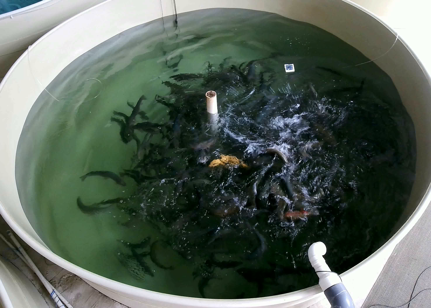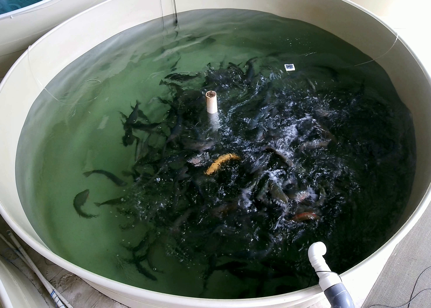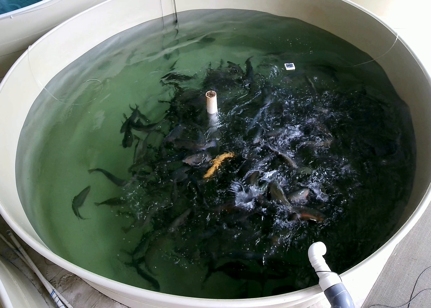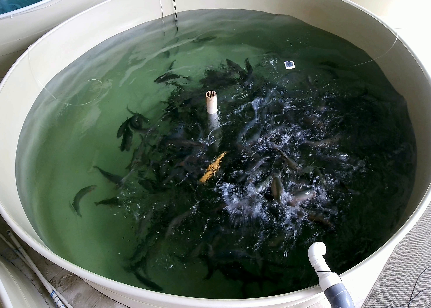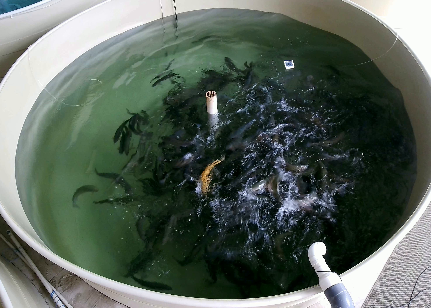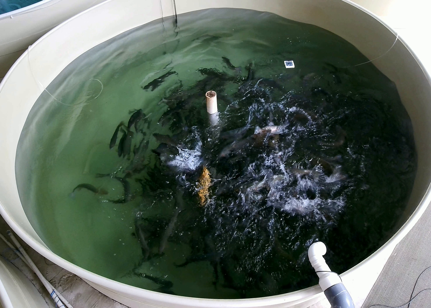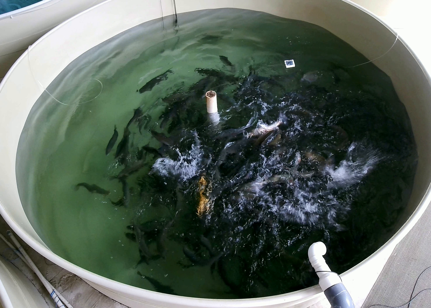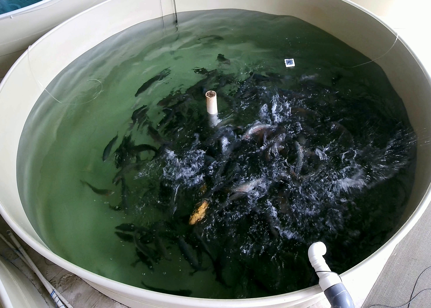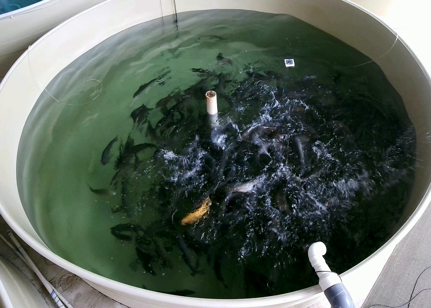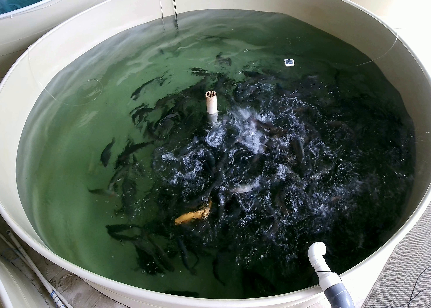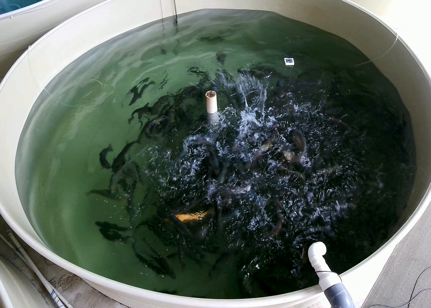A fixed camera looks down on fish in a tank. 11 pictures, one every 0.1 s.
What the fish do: Strong feeding.
